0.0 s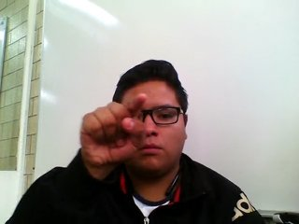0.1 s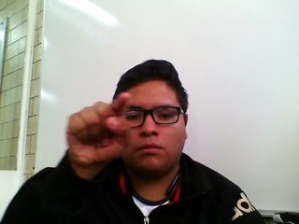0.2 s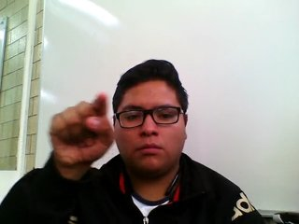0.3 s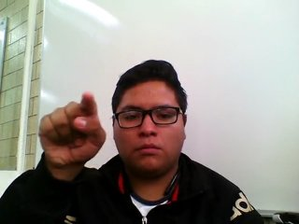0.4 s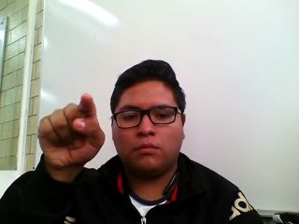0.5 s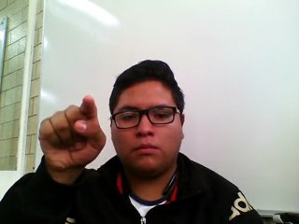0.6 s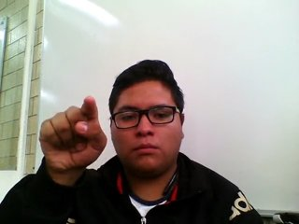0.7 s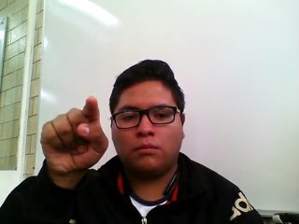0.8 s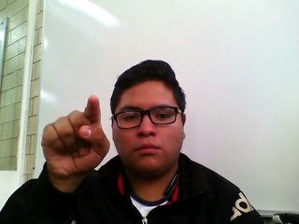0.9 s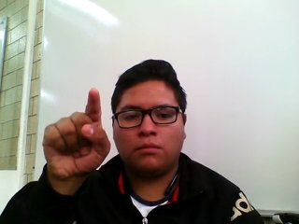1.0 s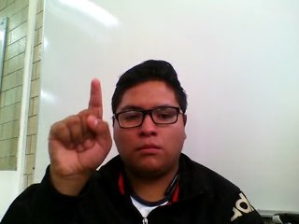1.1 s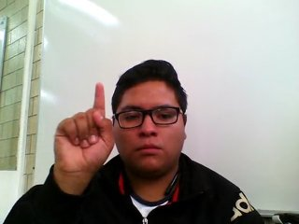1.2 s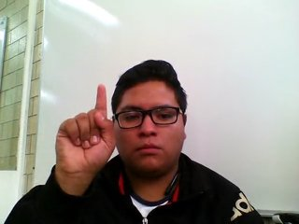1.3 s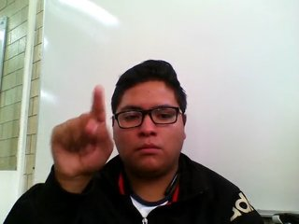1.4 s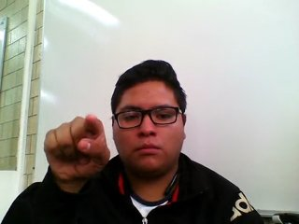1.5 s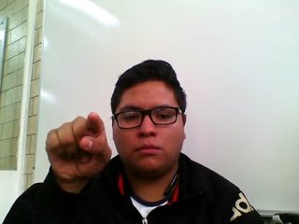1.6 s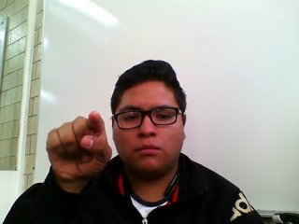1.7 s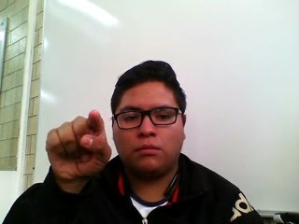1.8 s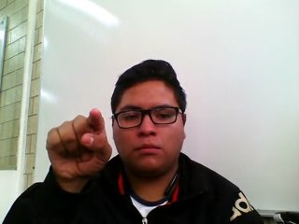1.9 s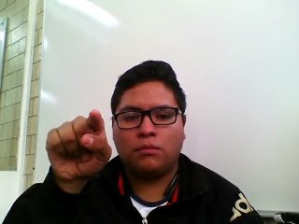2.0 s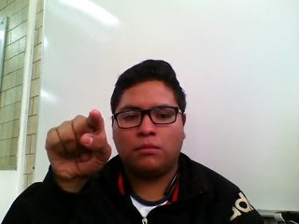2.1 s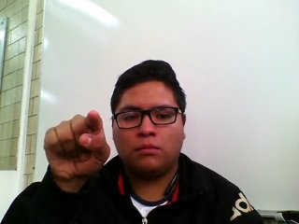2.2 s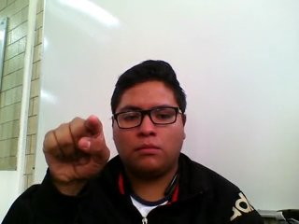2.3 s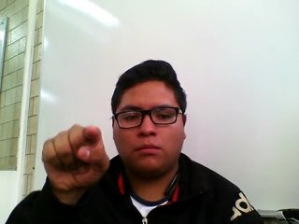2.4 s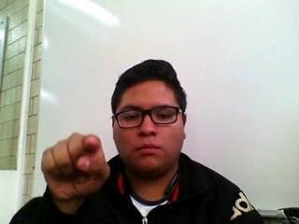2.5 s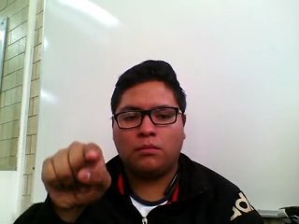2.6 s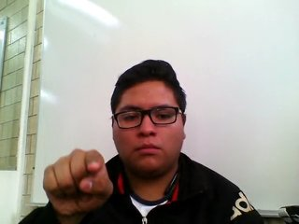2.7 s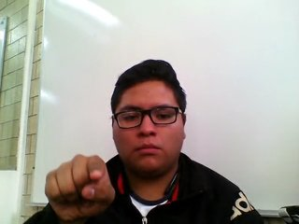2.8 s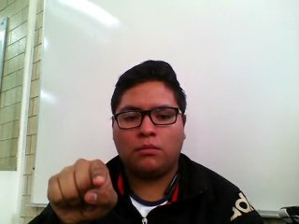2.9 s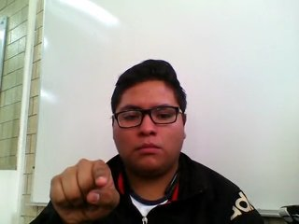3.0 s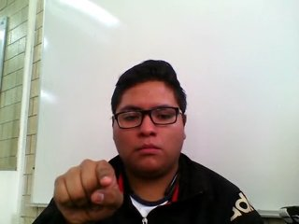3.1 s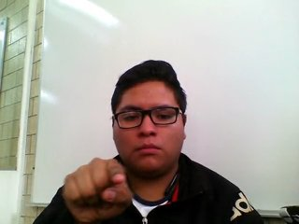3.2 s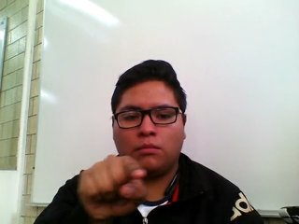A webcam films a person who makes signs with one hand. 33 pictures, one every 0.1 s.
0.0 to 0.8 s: Pointing with one finger.
0.9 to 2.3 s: Click with one finger.
2.4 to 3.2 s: Pointing with one finger.
